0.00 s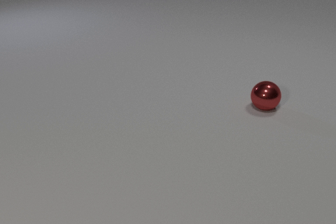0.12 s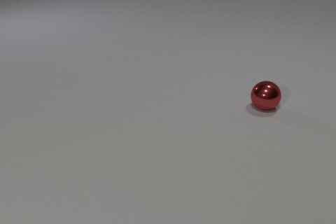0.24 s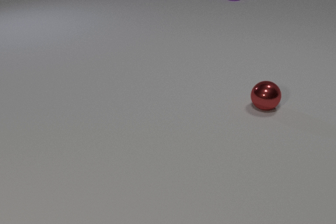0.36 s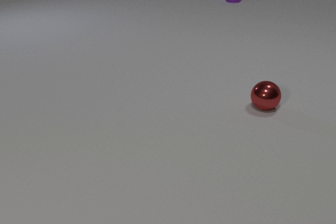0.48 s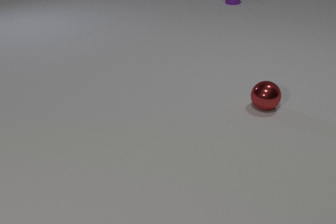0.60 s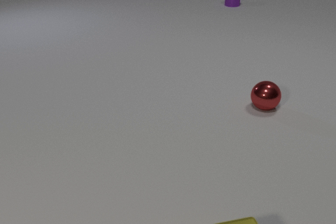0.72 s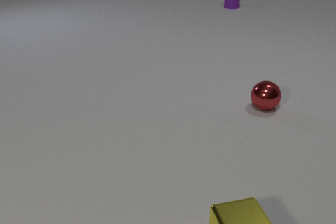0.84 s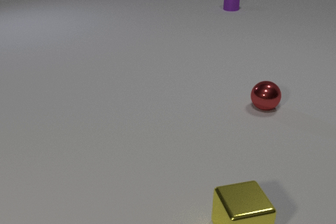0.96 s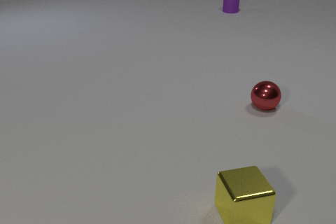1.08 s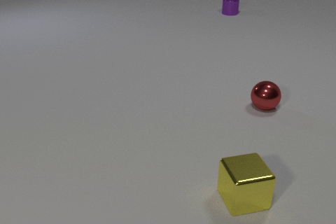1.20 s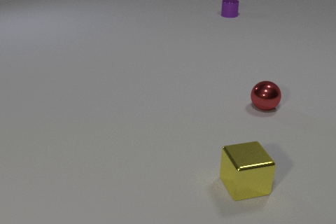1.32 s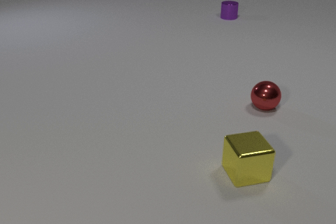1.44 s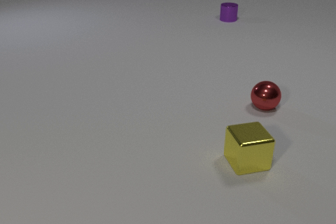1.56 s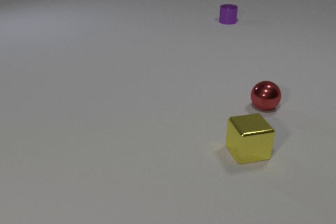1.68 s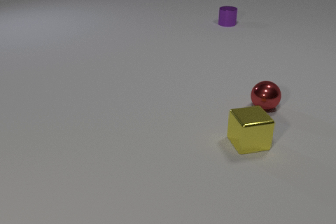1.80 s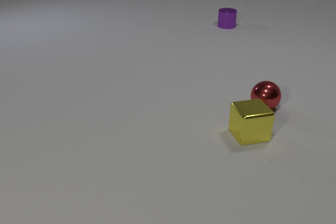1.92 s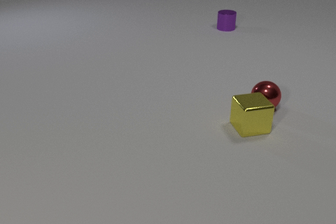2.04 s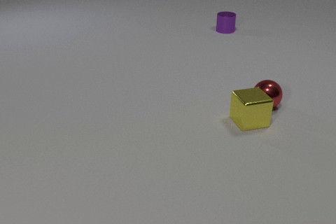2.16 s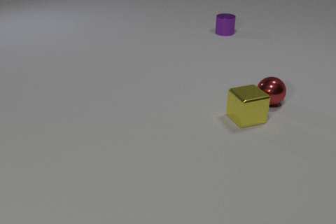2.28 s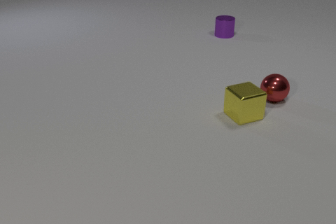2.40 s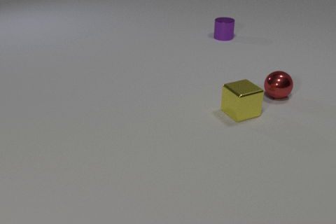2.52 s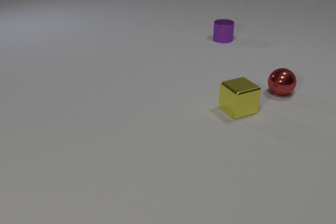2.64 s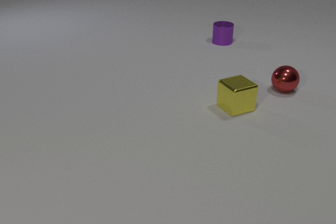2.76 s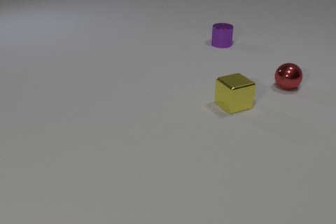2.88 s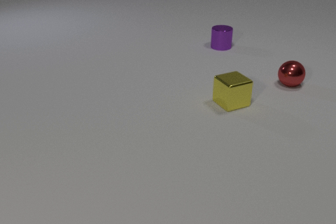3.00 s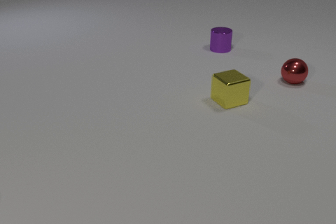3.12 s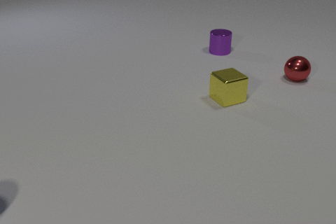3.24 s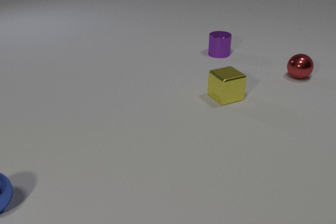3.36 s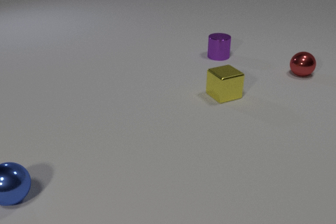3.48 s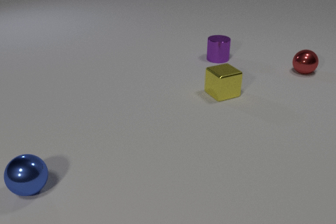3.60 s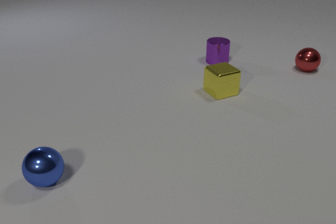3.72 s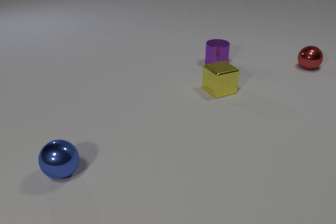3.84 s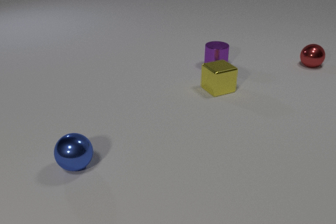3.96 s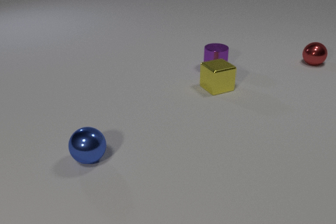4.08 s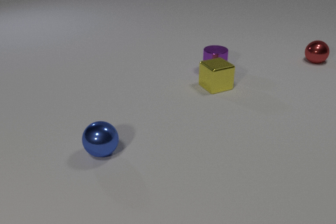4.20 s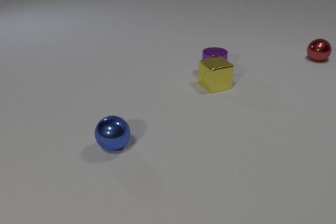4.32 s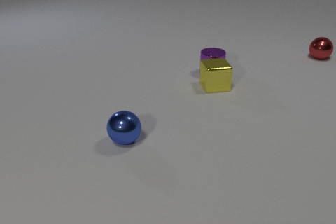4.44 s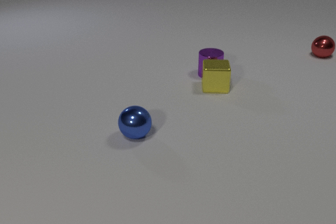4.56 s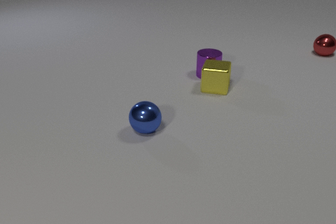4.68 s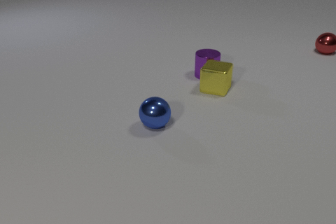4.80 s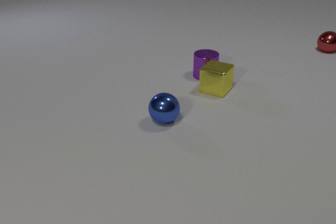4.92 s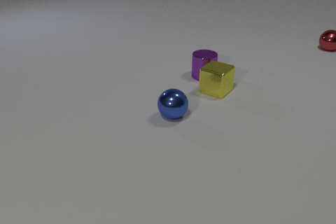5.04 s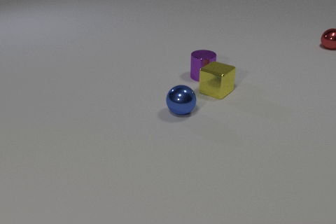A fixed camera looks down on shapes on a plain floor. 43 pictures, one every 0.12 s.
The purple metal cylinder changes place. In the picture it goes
toward the camera.
The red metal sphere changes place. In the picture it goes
away from the camera.
0.00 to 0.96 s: The yellow metal cube comes in at the bottom edge, slides away from the camera. The purple metal cylinder comes in at the top edge, slides toward the camera.
0.96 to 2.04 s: The yellow metal cube slides away from the camera. The purple metal cylinder slides toward the camera. The yellow metal cube and the red metal sphere collide.
2.04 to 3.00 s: The yellow metal cube slides away from the camera and to the left. The red metal sphere rolls away from the camera. The purple metal cylinder slides toward the camera.
3.00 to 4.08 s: The yellow metal cube slides away from the camera and to the left. The red metal sphere rolls away from the camera. The purple metal cylinder slides toward the camera. The blue metal sphere comes in at the left edge, rolls to the right and away from the camera.
4.08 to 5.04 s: The yellow metal cube slides toward the camera, spins clockwise seen from above by about 60 degrees, its near face sliding to the left. The red metal sphere rolls away from the camera. The purple metal cylinder slides toward the camera and to the left. The blue metal sphere rolls to the right and away from the camera. The yellow metal cube and the purple metal cylinder collide.
Are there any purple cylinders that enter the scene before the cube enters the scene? yes.
What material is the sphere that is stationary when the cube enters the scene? metal.
What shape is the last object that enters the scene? sphere.
